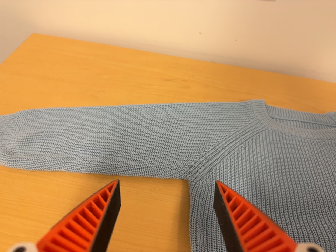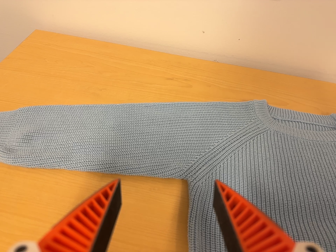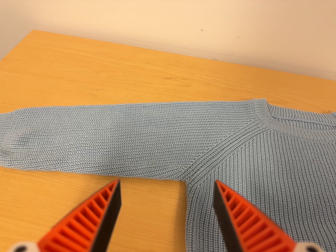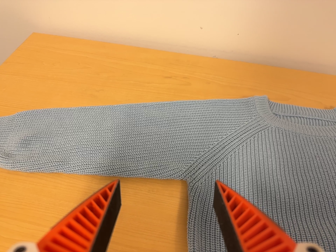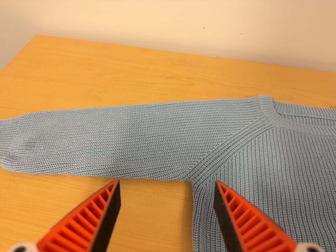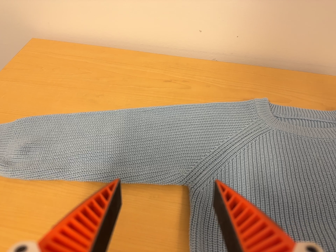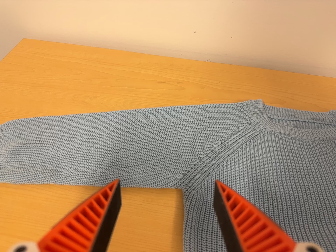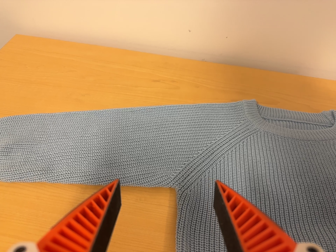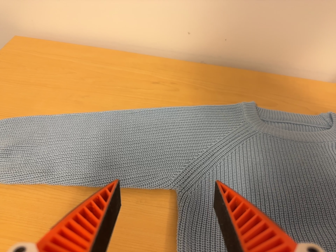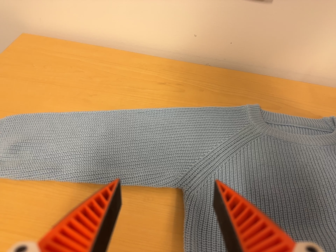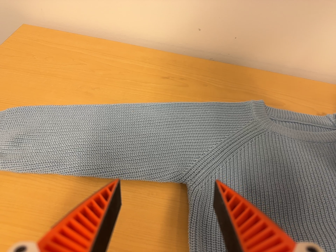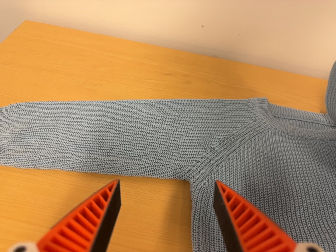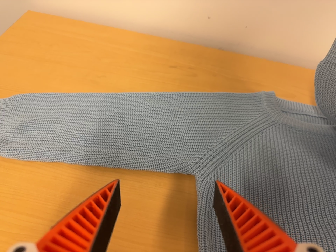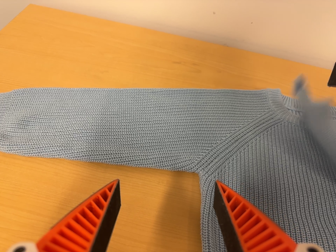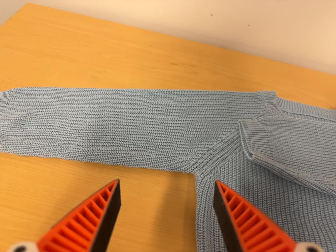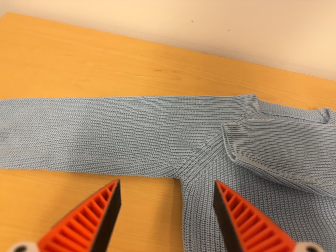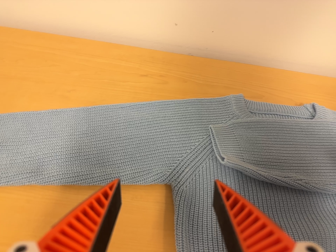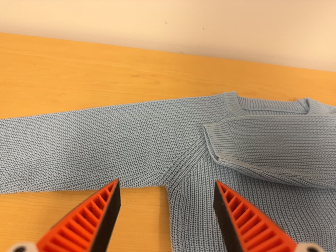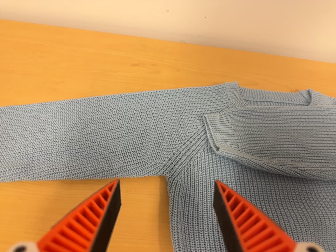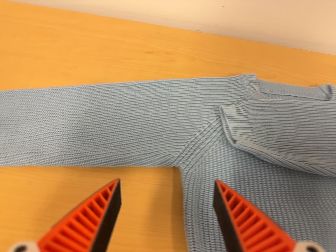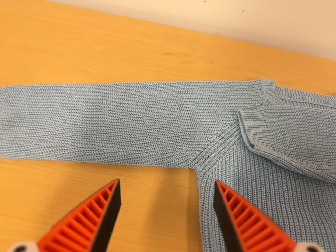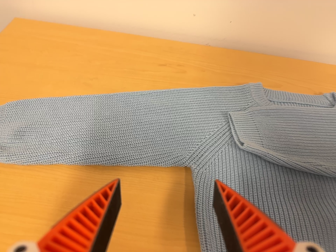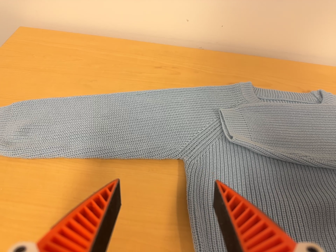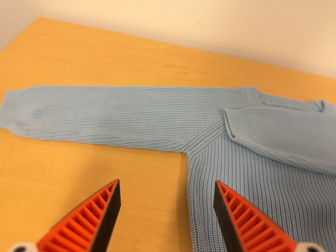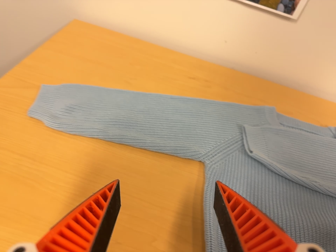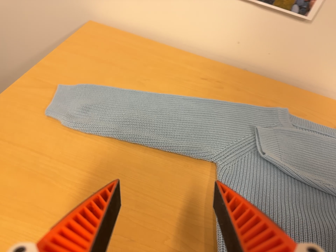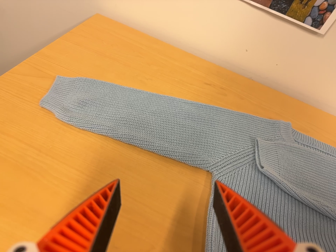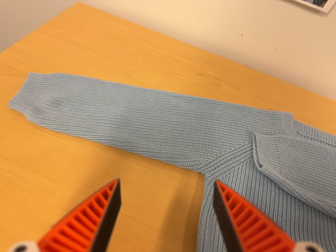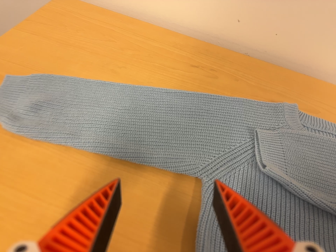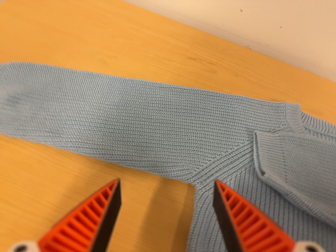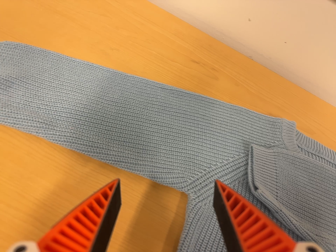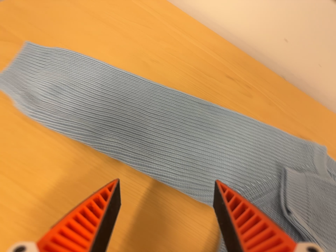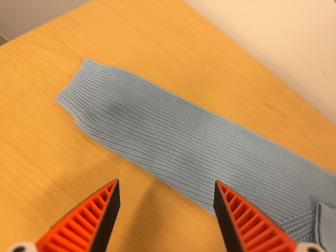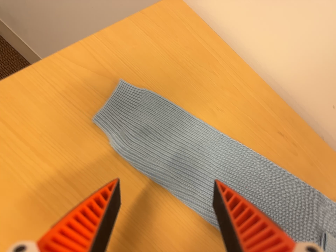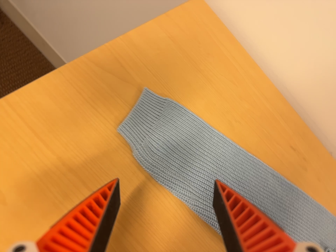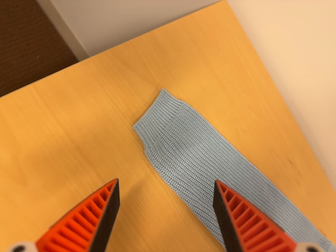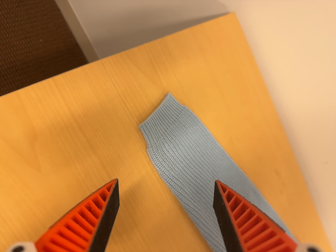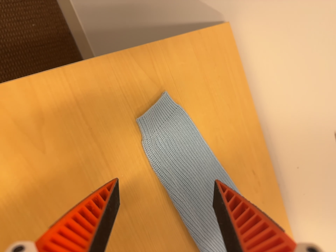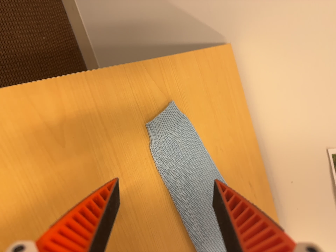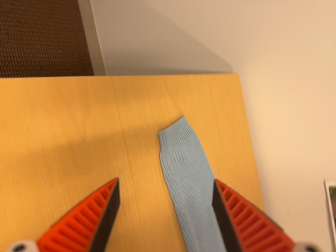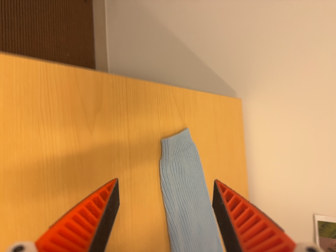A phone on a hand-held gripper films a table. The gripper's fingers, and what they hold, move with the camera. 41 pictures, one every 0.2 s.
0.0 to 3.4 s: The camera shifts only a little, or ends up much as it began.
3.4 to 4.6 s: The camera travels toward the bottom of its view and backward, about 8 cm, so close, fixed things drift upward.
4.6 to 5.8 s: The camera travels forward and toward the top of its view, about 10 cm, so what stands in front looms larger. It rolls about its line of sight by about 10 degrees, and the scene rotates clockwise.
5.8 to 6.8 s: The camera travels to its left and toward the top of its view, about 24 cm, so close, fixed things drift to the right. It rolls about its line of sight by about 25 degrees, and the scene rotates clockwise.
6.8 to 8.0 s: The camera pans to its right by about 10 degrees. It travels to its left and backward, about 20 cm. Its aim tips toward the top of its view by about 10 degrees, and the scene shifts downward. It rolls about its line of sight by about 35 degrees, and the scene rotates clockwise.
The film runs forward here.
